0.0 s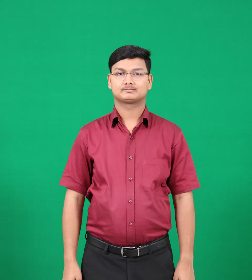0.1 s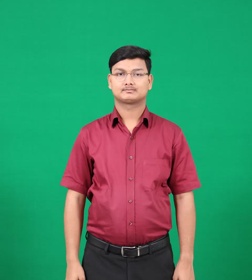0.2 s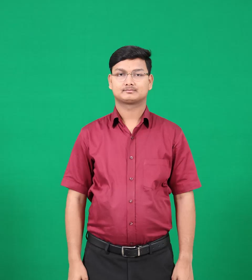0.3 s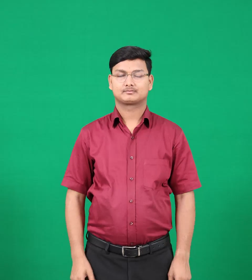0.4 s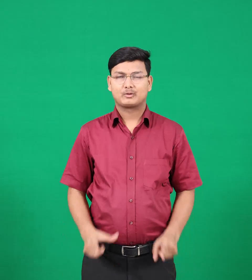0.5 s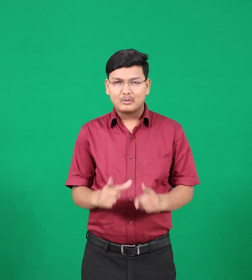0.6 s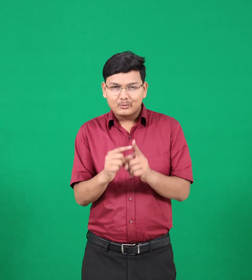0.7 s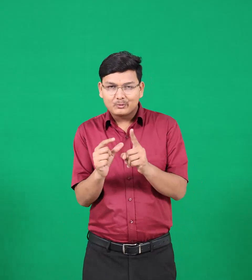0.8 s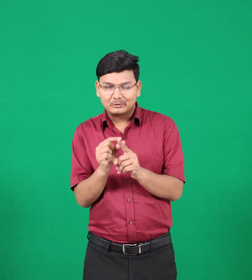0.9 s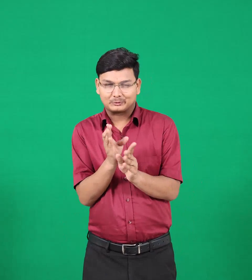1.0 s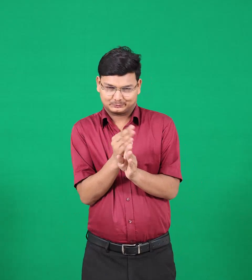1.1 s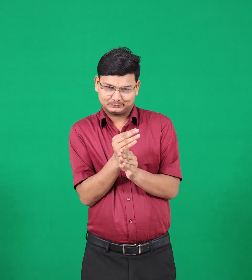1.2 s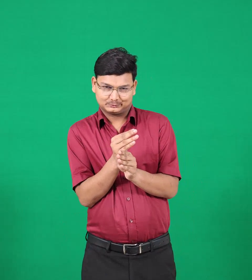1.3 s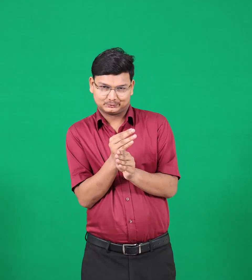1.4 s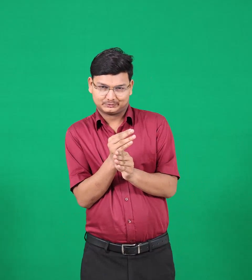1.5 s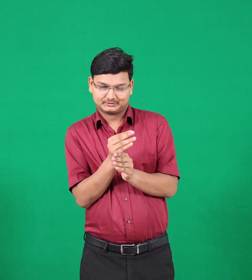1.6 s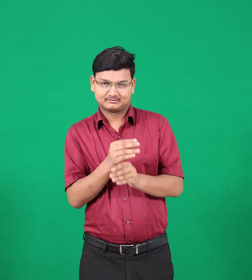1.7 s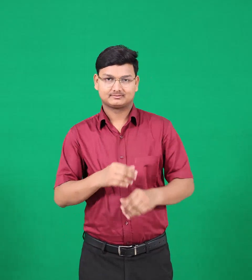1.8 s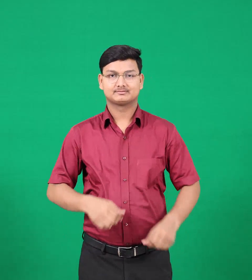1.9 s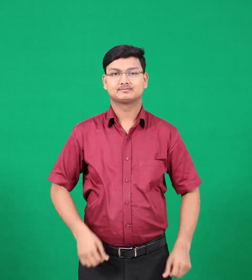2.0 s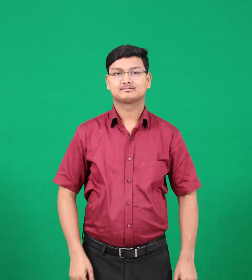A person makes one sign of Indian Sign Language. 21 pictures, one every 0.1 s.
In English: done
